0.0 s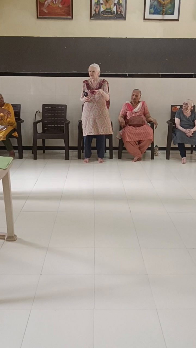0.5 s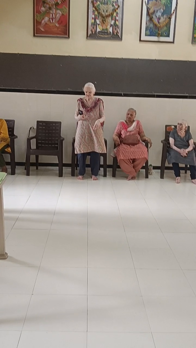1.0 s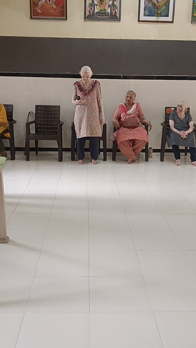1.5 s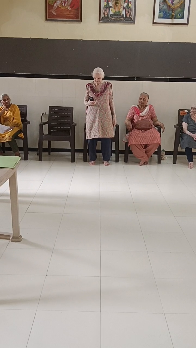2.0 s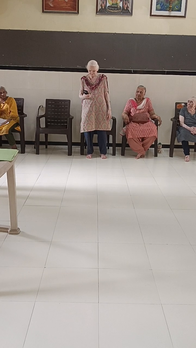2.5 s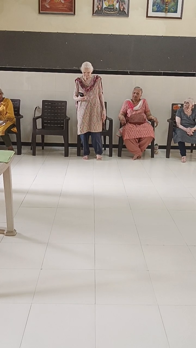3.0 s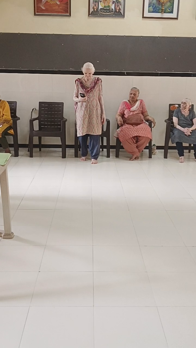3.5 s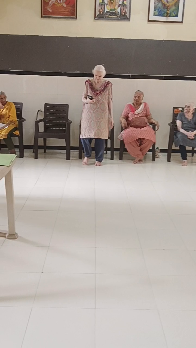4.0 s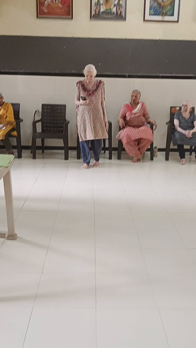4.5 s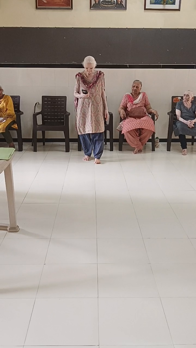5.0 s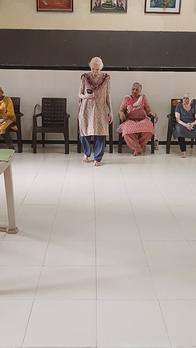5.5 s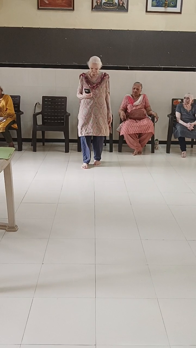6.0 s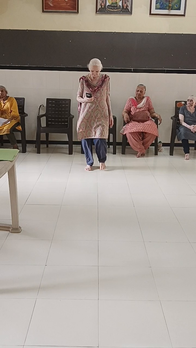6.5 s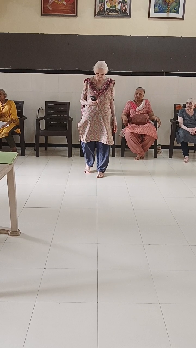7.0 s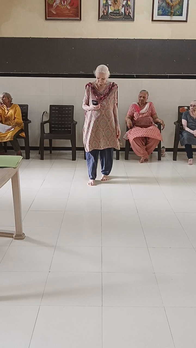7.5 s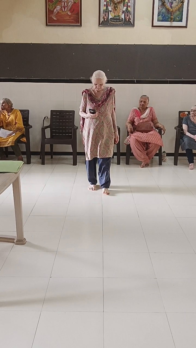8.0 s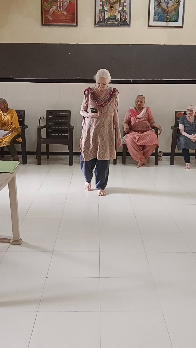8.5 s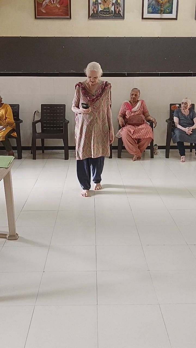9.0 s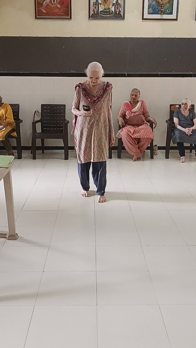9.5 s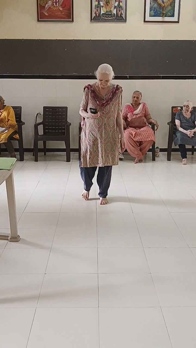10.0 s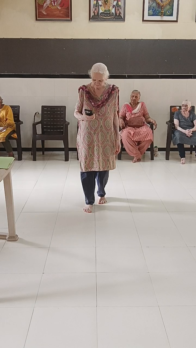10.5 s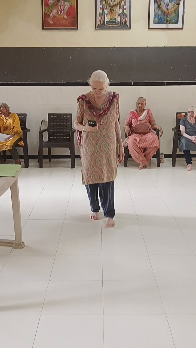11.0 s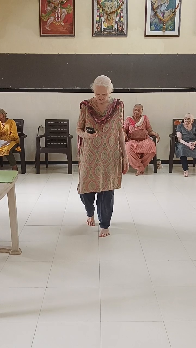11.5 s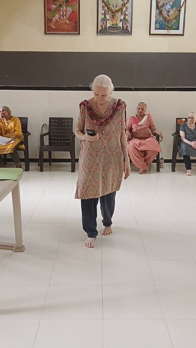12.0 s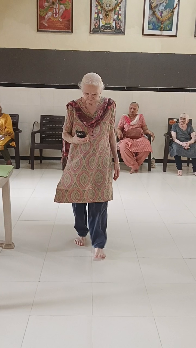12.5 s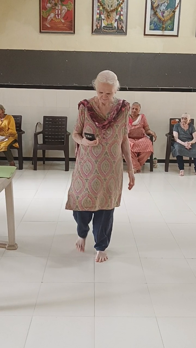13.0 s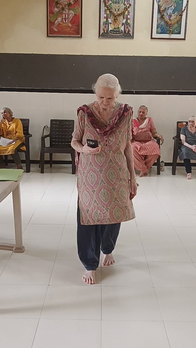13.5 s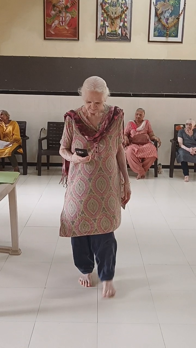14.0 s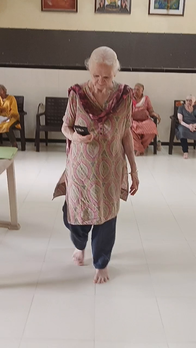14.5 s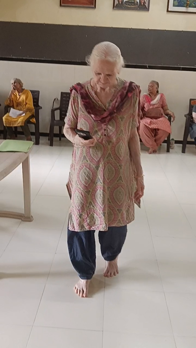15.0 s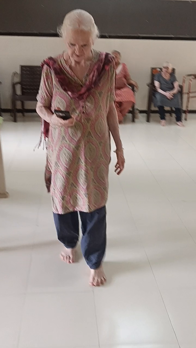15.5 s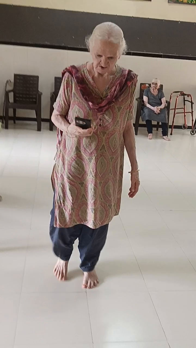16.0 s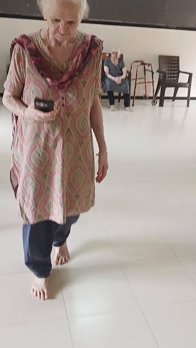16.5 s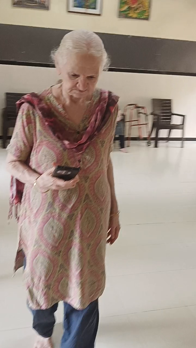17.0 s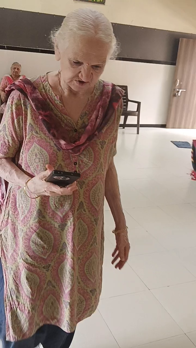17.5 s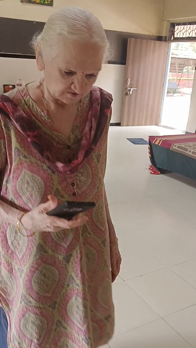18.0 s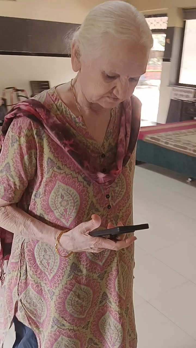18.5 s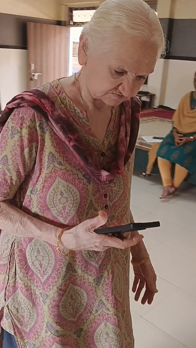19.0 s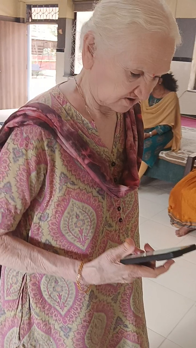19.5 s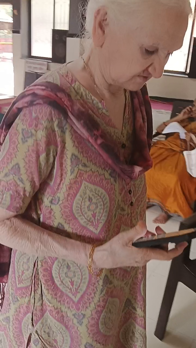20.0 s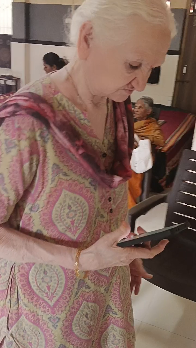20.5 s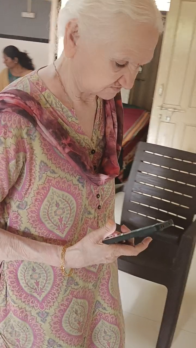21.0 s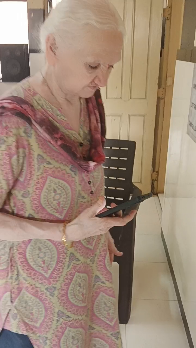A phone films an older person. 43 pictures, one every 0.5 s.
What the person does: Walking.
